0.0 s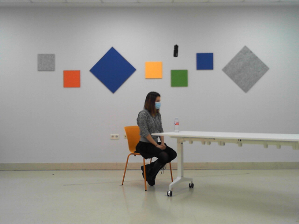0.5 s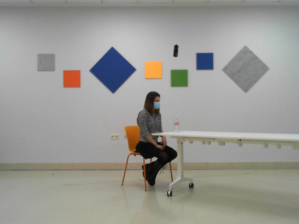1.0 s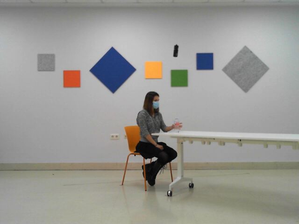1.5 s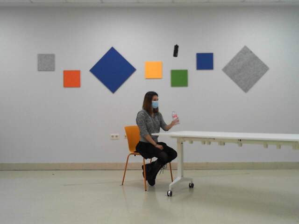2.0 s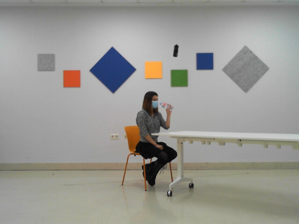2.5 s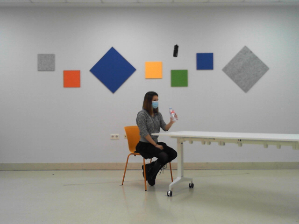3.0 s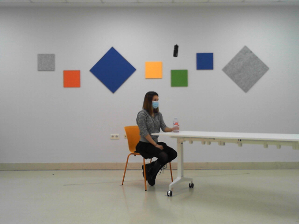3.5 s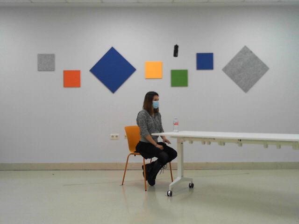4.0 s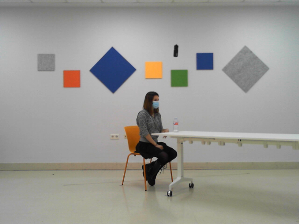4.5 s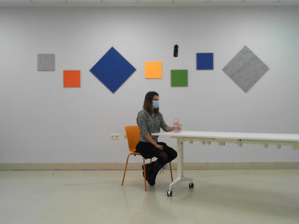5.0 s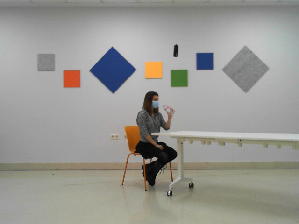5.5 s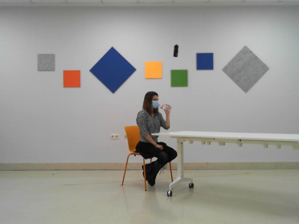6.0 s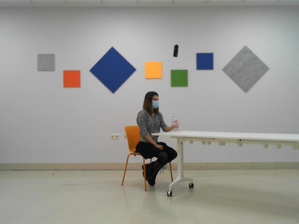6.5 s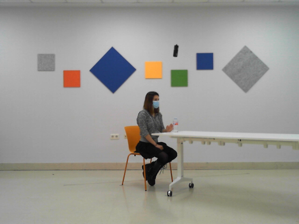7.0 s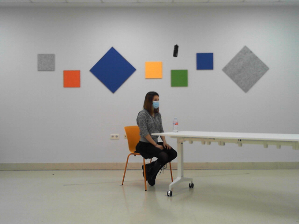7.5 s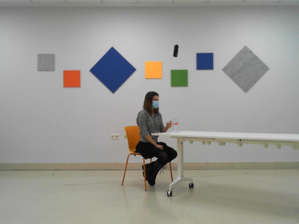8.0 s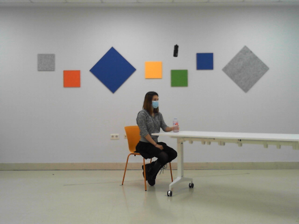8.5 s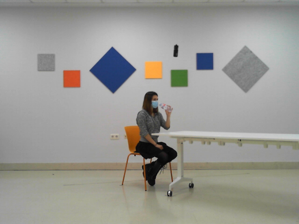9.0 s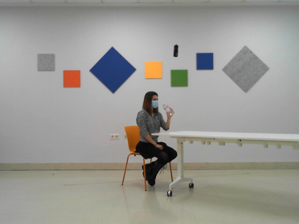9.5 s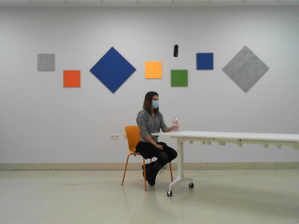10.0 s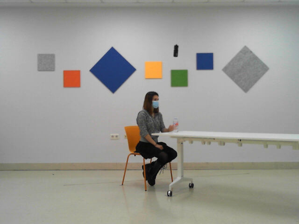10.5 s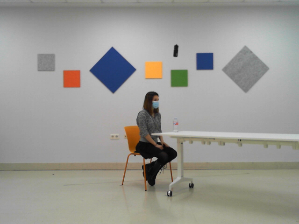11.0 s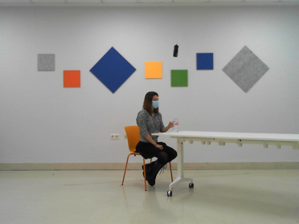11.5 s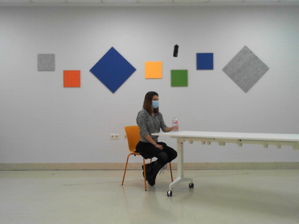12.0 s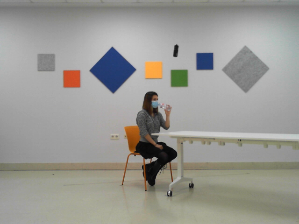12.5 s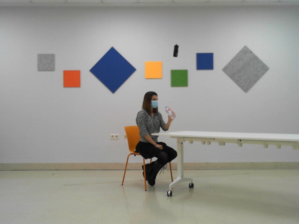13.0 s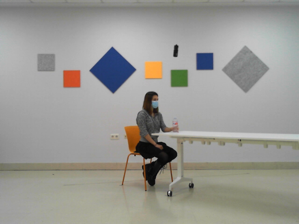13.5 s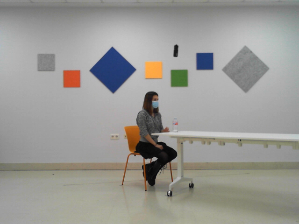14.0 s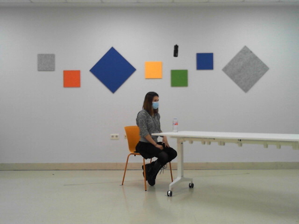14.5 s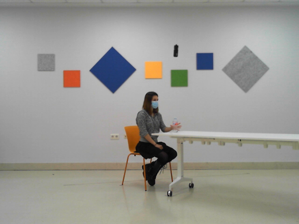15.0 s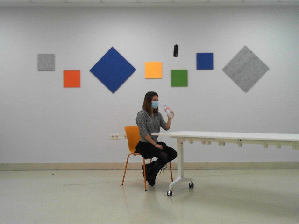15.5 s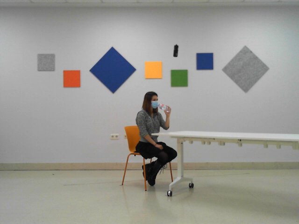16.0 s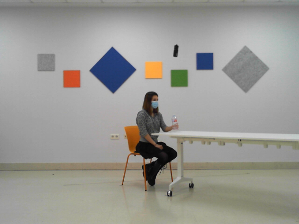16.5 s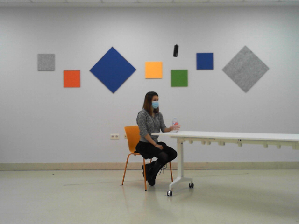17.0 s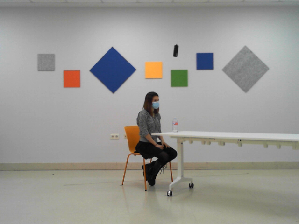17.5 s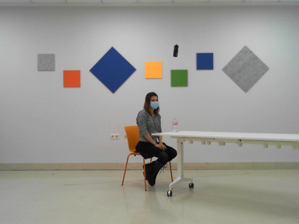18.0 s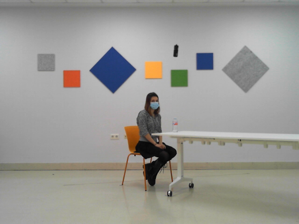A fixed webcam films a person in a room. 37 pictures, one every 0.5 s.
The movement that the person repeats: Drink from a bottle, left hand.
